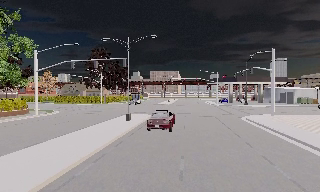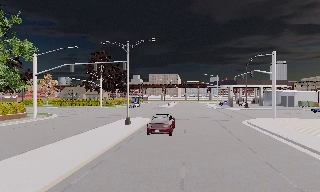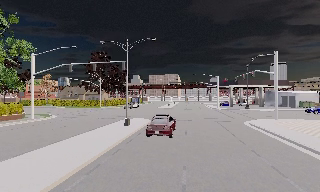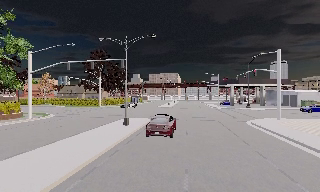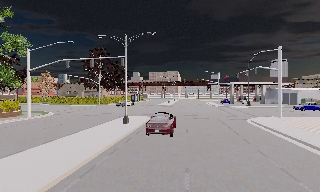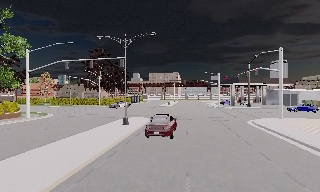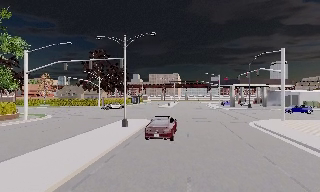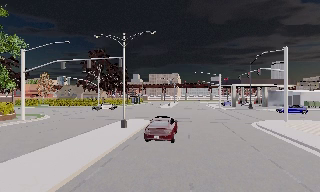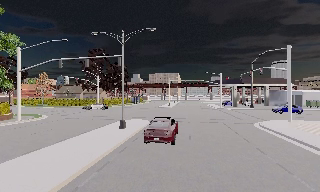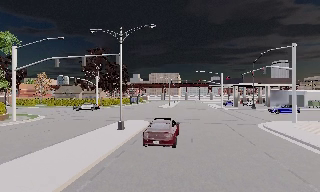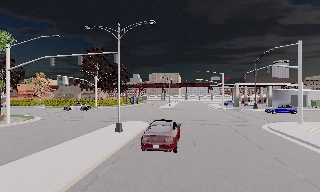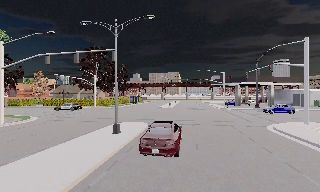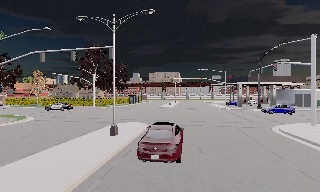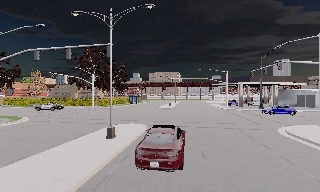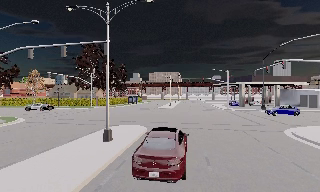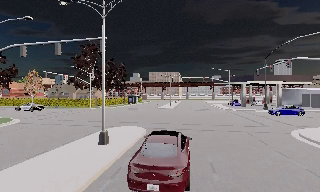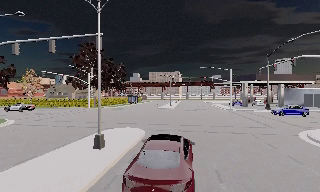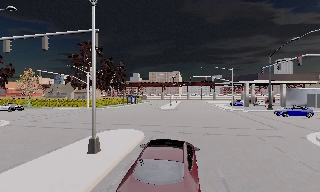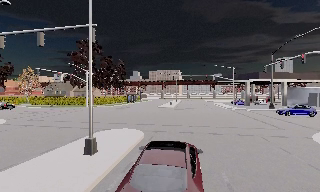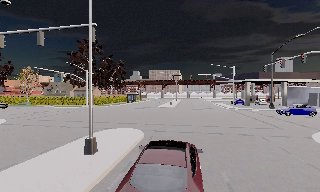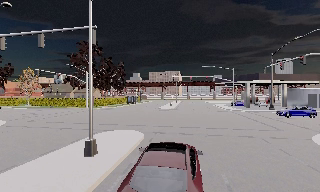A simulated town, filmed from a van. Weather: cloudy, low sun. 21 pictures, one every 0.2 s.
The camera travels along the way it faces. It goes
forward.
0.0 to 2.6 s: The camera travels forward, about 6 m, so what stands in front looms larger. It gains speed.
2.6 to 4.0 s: The camera travels forward, about 3 m, so what stands in front looms larger. It loses speed.
The film runs forward here.
